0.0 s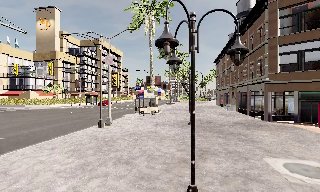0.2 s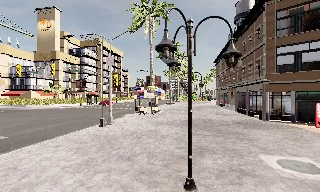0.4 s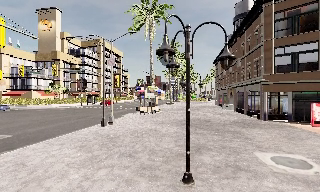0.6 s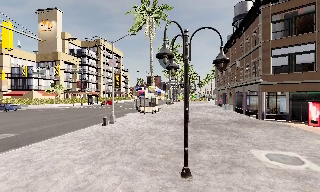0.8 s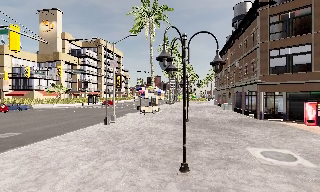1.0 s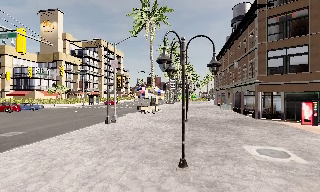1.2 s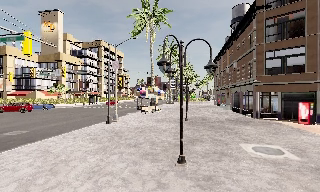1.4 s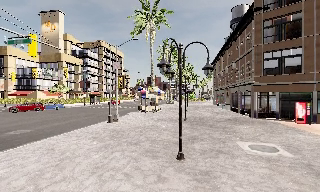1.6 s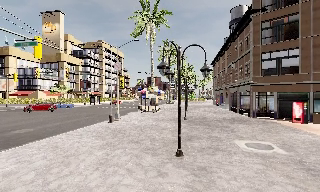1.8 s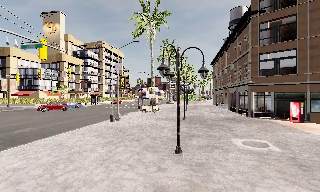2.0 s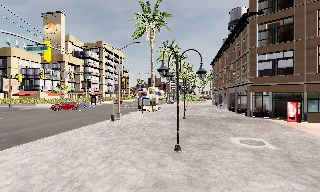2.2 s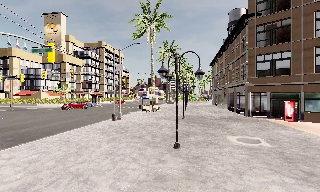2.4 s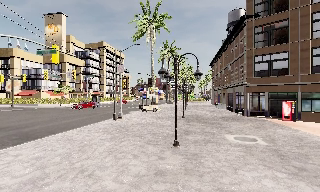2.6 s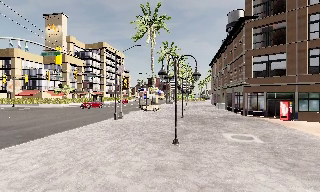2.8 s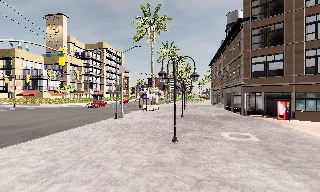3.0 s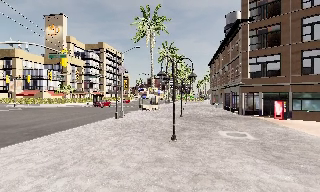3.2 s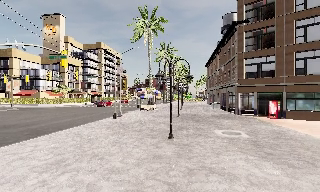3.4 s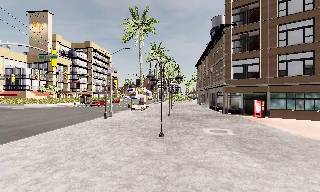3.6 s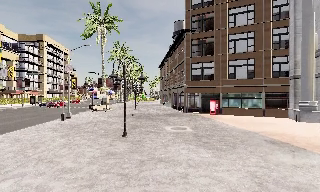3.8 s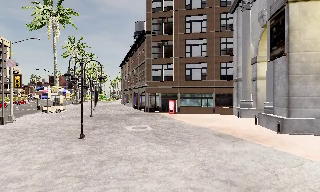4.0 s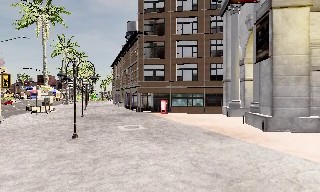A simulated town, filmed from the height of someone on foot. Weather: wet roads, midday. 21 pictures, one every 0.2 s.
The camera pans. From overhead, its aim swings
clockwise.
The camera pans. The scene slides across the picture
to the left.
0.0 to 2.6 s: The camera travels backward, about 4.5 m, so what stands in front gets smaller.
2.6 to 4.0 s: The camera swings to its right by about 35 degrees, and the scene slides to the left. It travels backward, about 2.5 m.
The film runs backward here.
